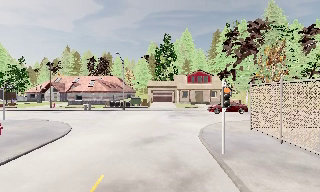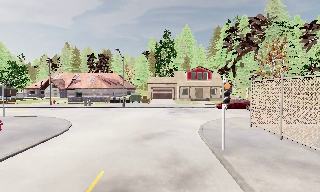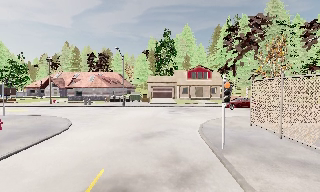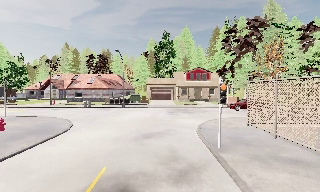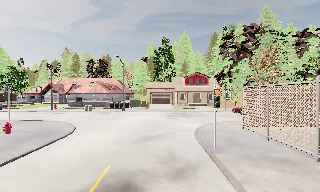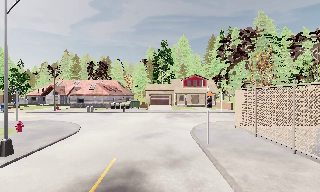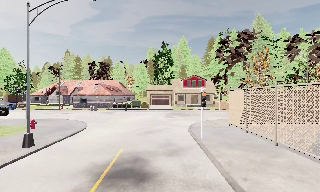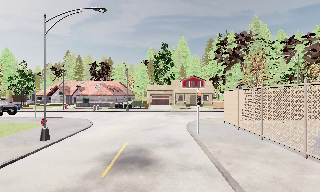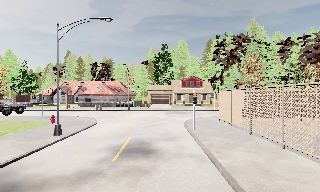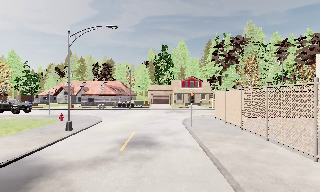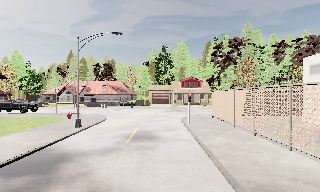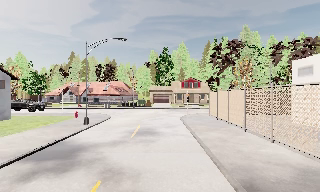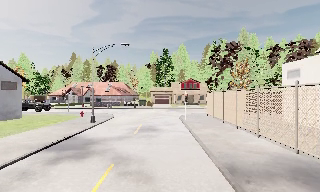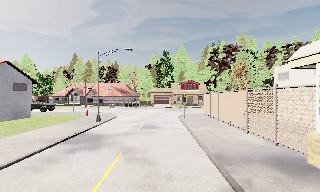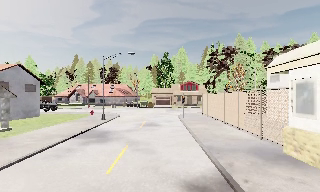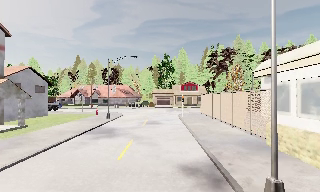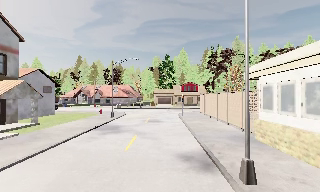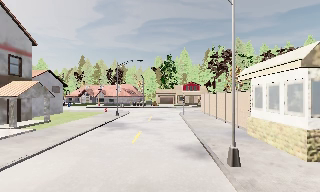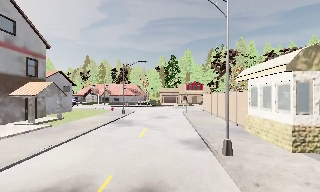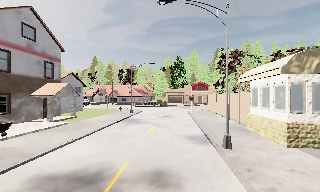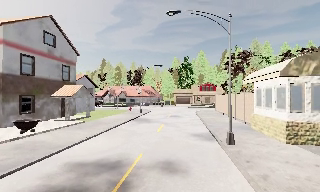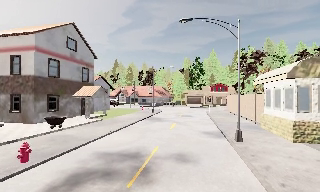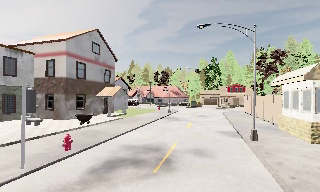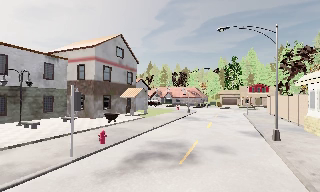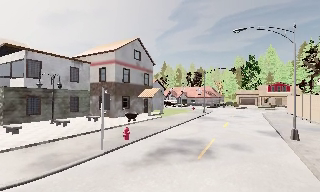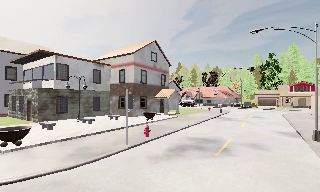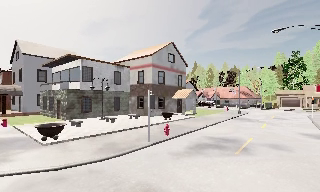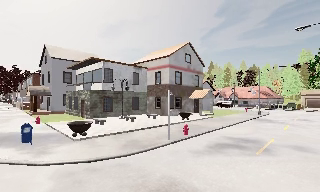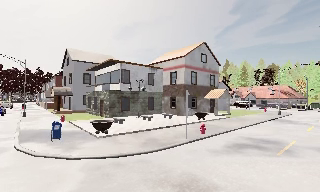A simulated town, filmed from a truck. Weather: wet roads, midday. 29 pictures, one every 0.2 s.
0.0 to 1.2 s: The camera travels backward, about 3 m, so what stands in front gets smaller. It gains speed.
1.2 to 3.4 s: The camera travels backward, about 14 m, so what stands in front gets smaller.
3.4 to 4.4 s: The scene slides to the right, as the camera pans about 15 degrees to its left. It travels backward, about 5 m, so what stands in front gets smaller.
4.4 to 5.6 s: The camera swings to its left by about 30 degrees, and the scene slides to the right. It travels backward and to its left, about 4 m. It loses speed.
The film runs backward here.
